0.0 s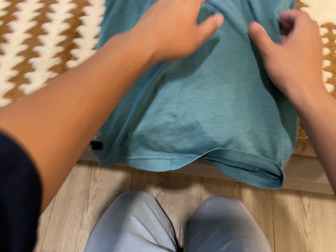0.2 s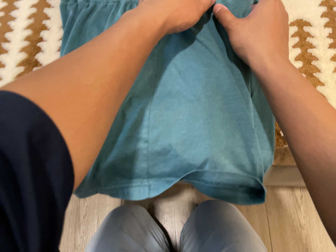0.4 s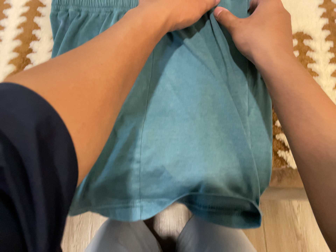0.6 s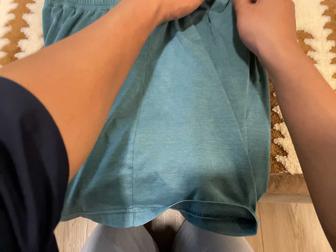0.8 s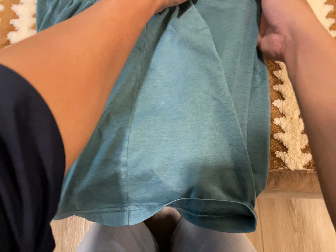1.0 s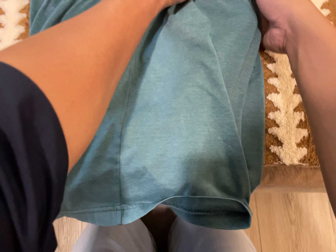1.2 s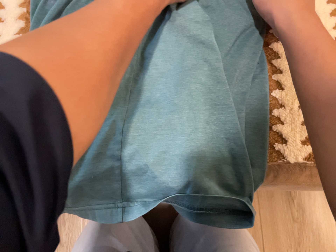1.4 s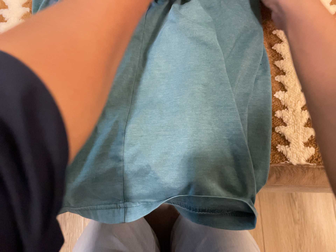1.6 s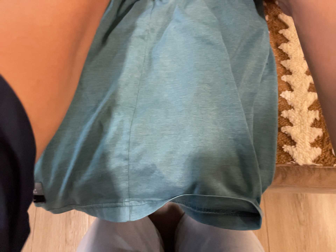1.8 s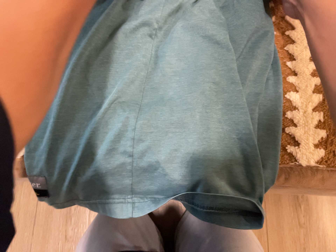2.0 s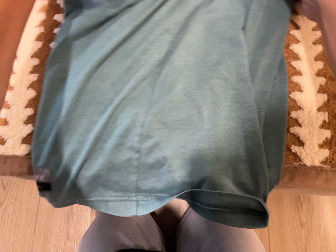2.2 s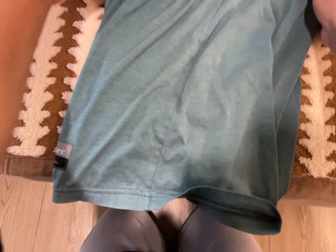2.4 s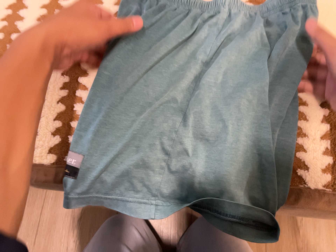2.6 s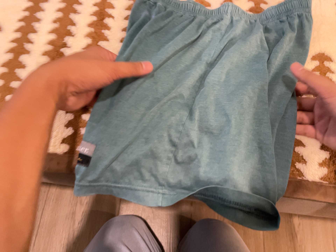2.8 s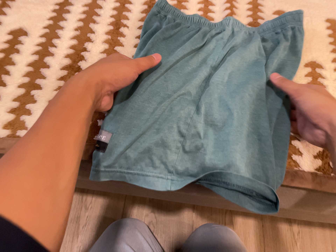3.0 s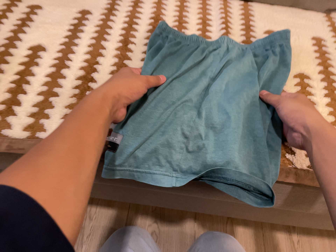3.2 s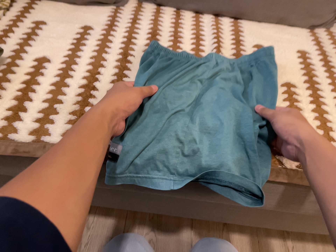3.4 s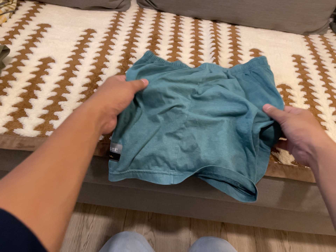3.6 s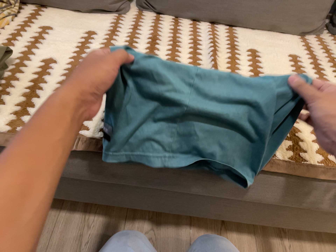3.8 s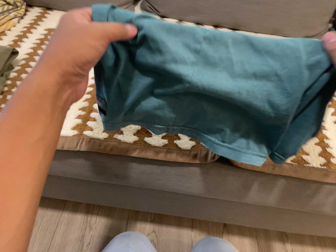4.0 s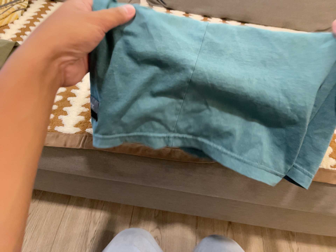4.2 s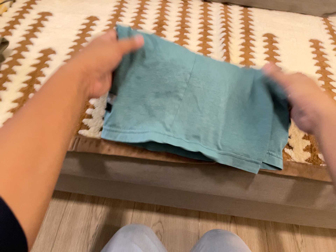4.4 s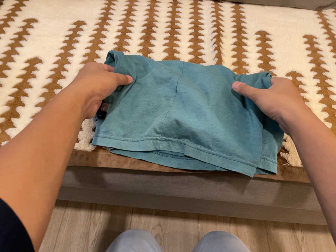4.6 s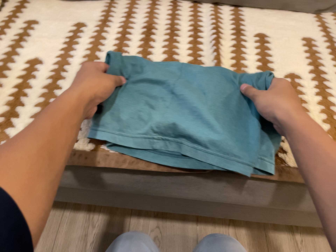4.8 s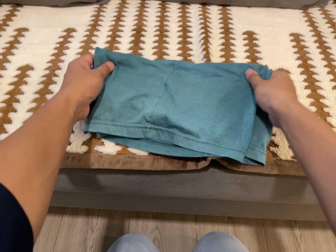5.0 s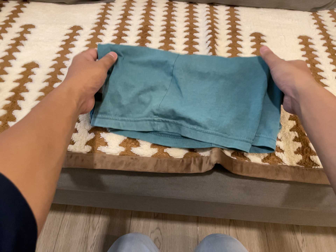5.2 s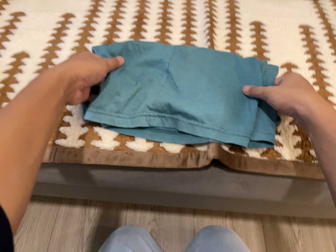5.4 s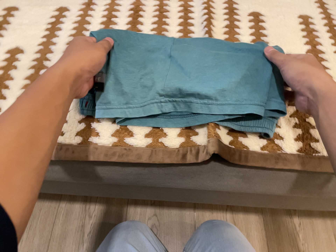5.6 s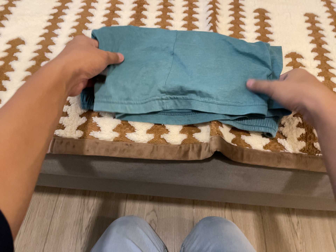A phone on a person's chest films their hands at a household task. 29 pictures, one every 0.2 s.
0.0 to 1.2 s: The camera travels toward the top of its view, forward and to its right, about 14 cm. Its aim tips toward the bottom of its view by about 10 degrees.
1.2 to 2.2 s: The camera shifts only a little, or ends up much as it began.
2.2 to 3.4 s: The camera travels backward and toward the bottom of its view, about 24 cm, so what stands in front gets smaller. Its aim tips toward the top of its view by about 25 degrees.
3.4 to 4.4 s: The camera travels toward the top of its view, about 7 cm.
4.4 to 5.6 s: The camera shifts only a little, or ends up much as it began.
The film runs forward here.
